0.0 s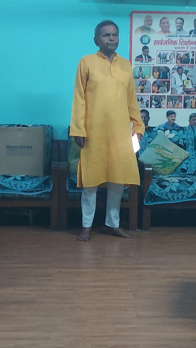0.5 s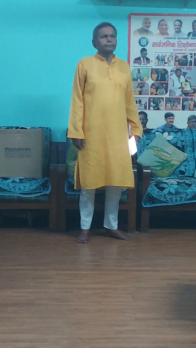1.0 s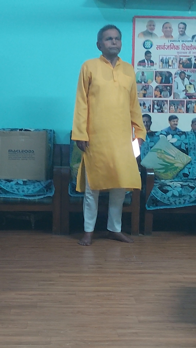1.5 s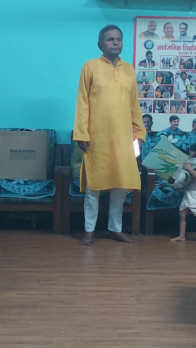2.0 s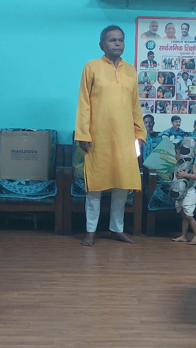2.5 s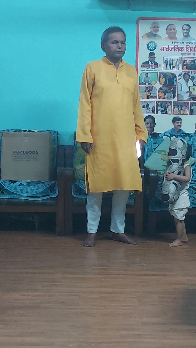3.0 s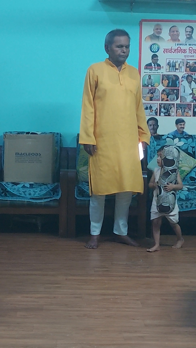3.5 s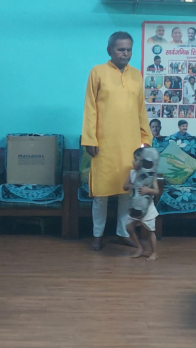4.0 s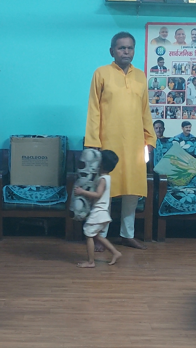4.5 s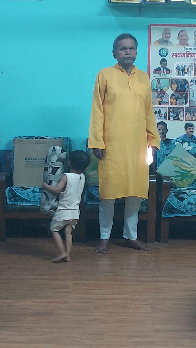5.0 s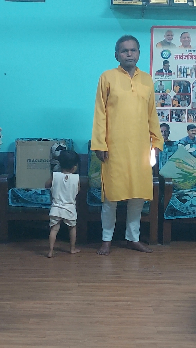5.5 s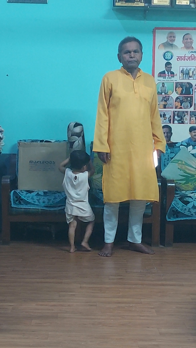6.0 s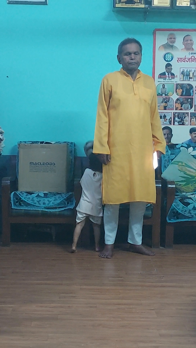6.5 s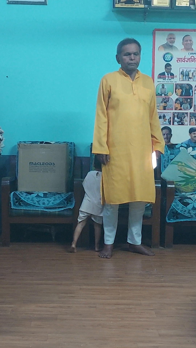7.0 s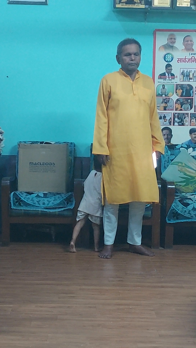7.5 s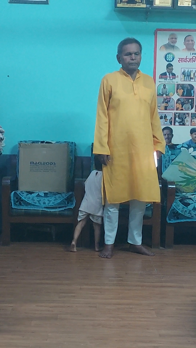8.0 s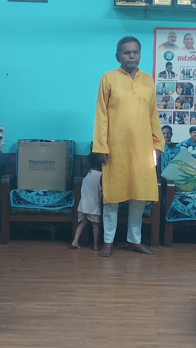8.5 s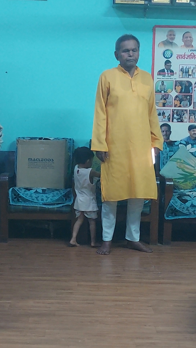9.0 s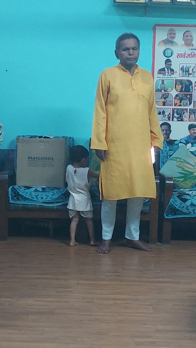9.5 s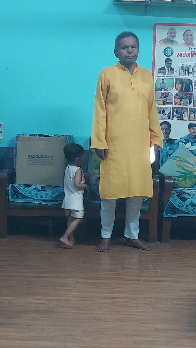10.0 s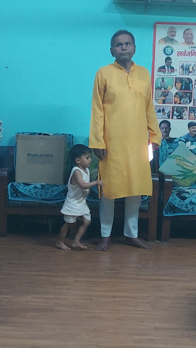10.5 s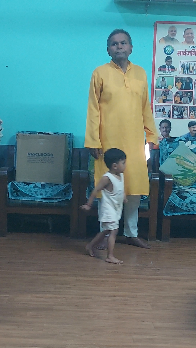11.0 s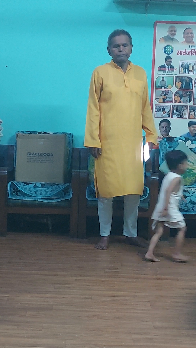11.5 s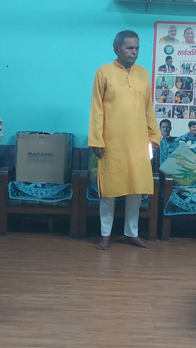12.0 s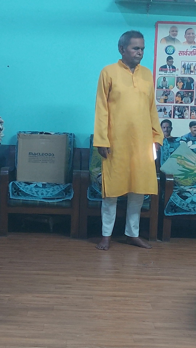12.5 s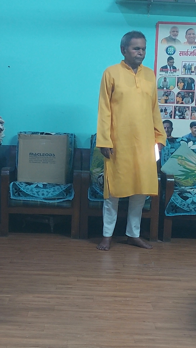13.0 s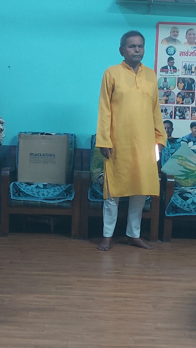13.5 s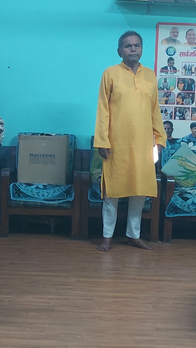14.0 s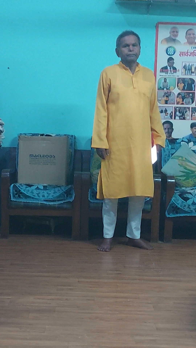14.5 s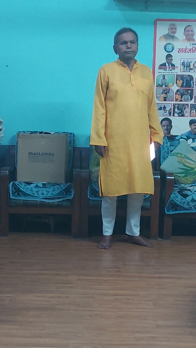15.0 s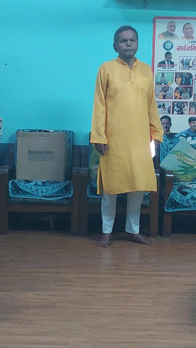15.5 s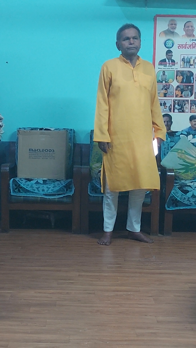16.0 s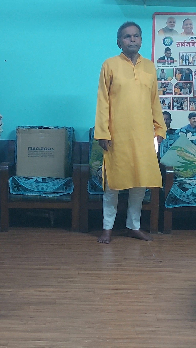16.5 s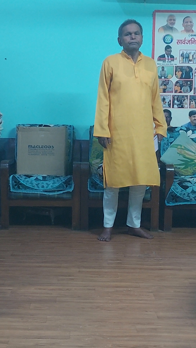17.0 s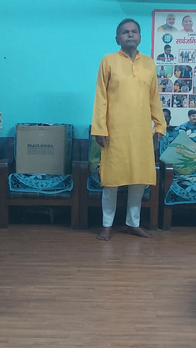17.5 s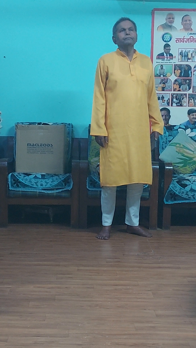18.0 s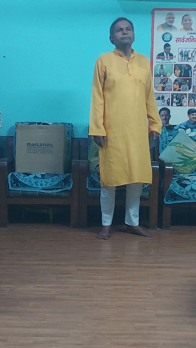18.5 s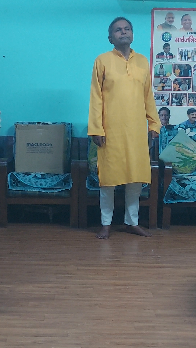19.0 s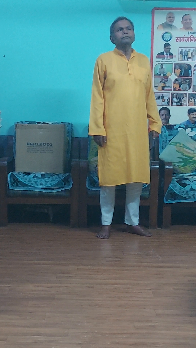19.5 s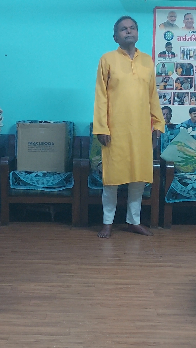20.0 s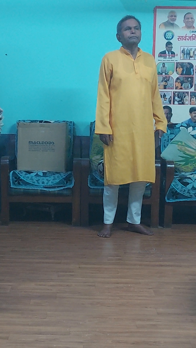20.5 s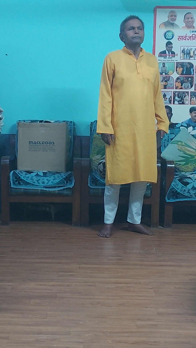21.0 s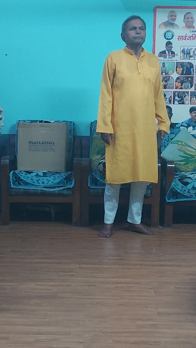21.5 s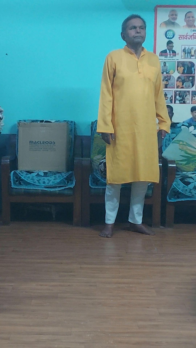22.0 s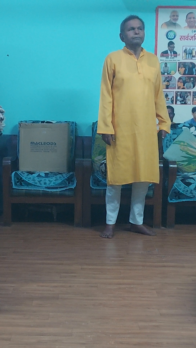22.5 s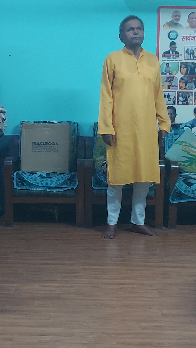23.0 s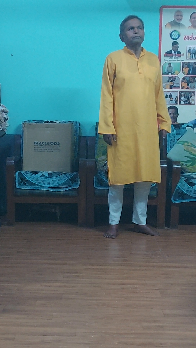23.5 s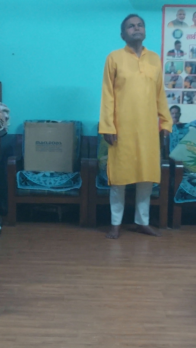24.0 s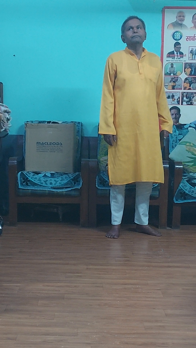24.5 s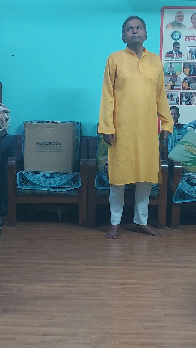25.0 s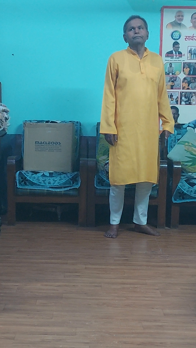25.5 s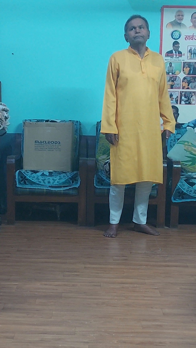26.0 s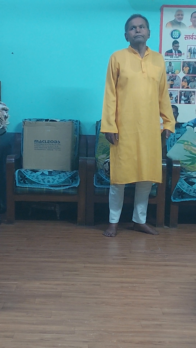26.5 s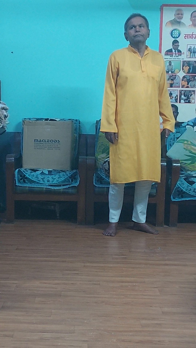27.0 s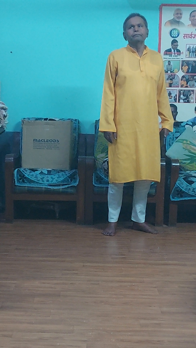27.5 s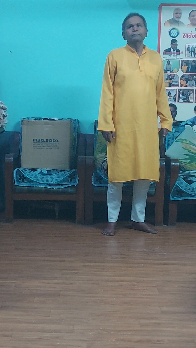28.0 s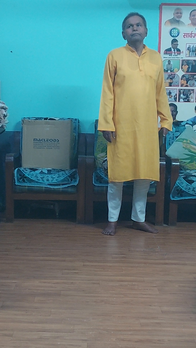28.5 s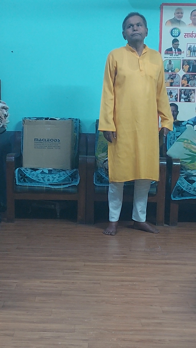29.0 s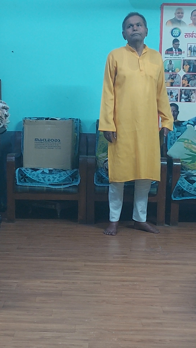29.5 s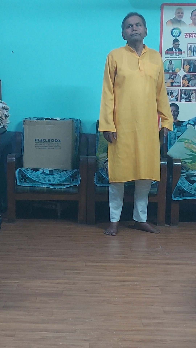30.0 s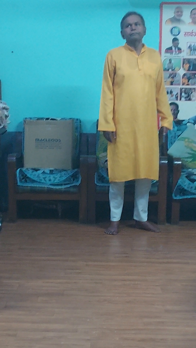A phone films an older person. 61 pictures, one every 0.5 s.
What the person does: Standing.
